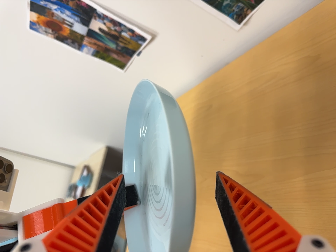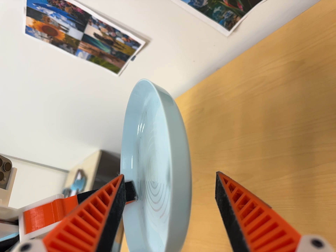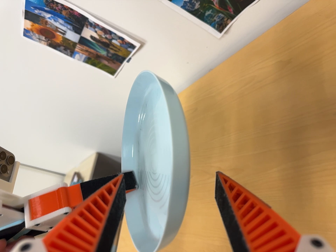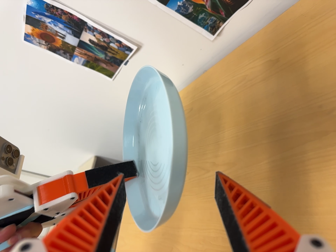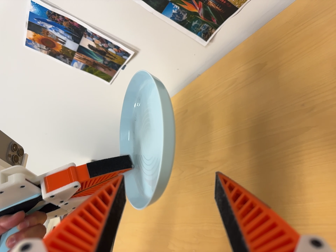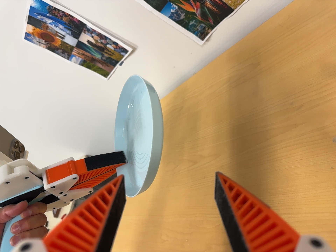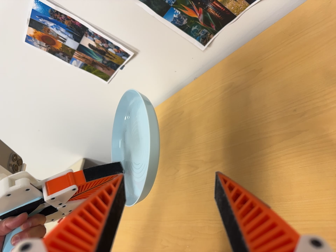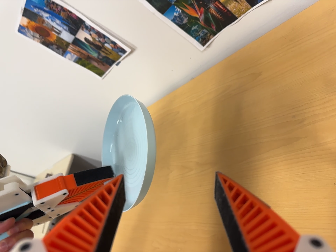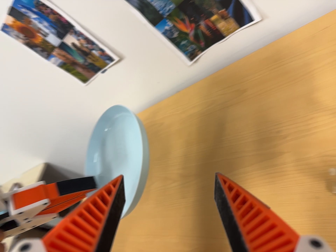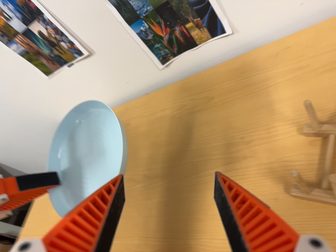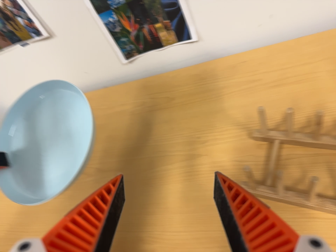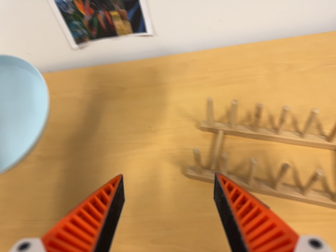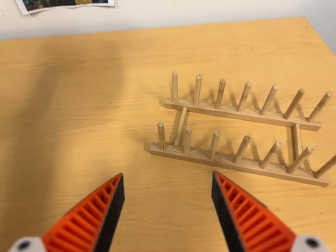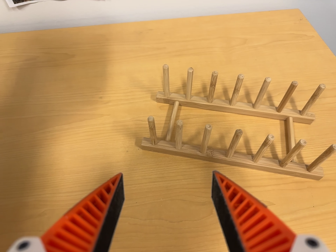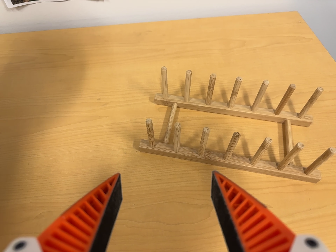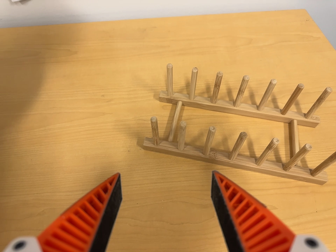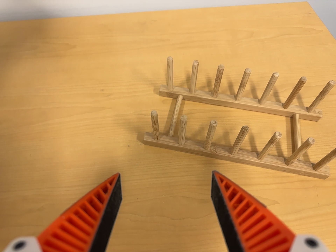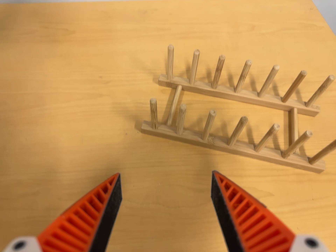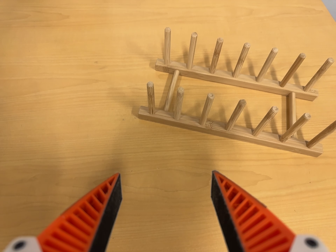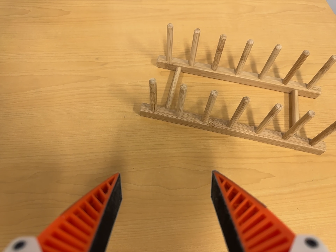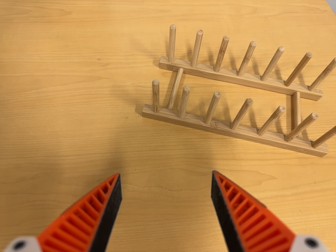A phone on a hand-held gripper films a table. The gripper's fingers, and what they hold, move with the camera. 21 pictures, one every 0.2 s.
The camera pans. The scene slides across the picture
to the left.
The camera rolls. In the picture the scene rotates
clockwise.
0.0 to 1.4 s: The camera travels backward and toward the bottom of its view, about 12 cm, so what stands in front gets smaller.
1.4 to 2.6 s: The camera pans to its right by about 50 degrees. It travels toward the bottom of its view and to its left, about 14 cm, so close, fixed things drift upward. It rolls about its line of sight by about 15 degrees, and the scene rotates clockwise.
2.6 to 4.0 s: The camera shifts only a little, or ends up much as it began.
The film runs backward here.
